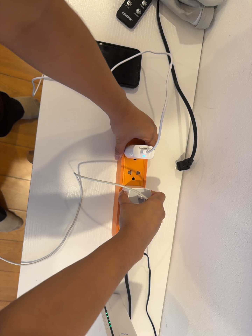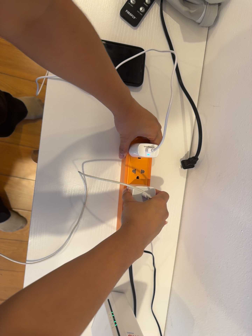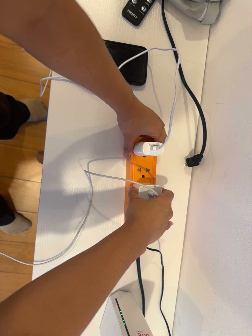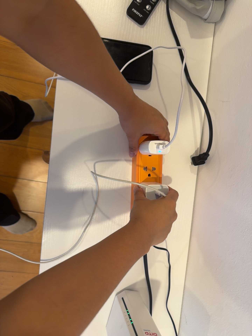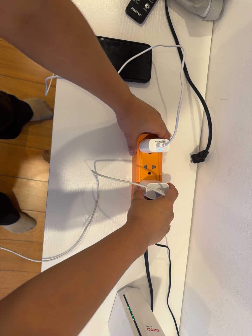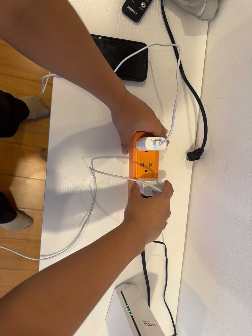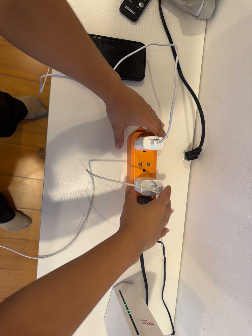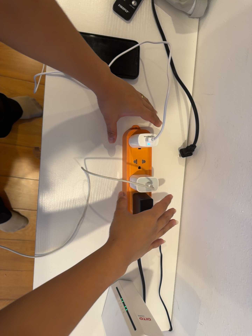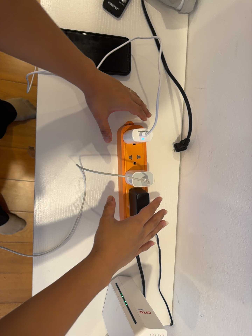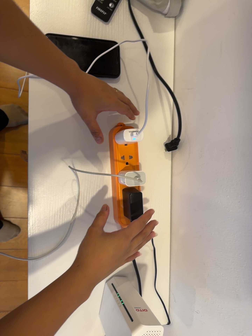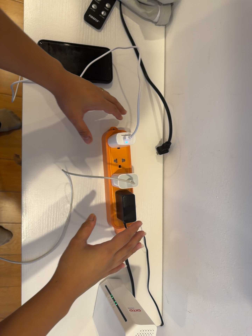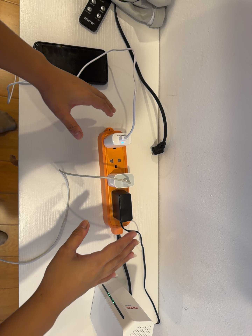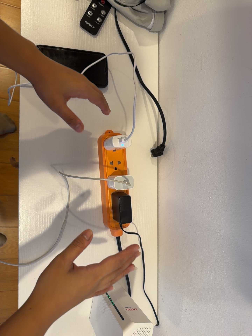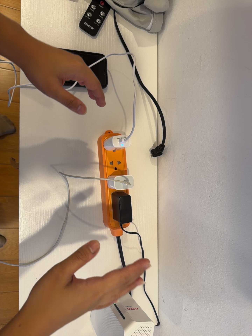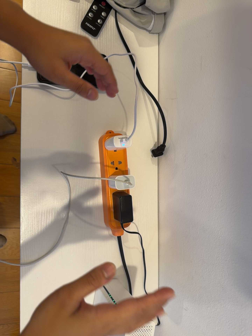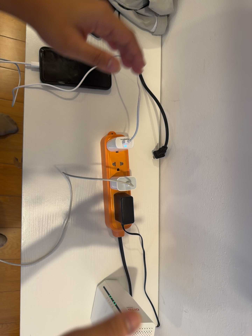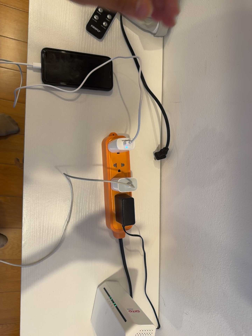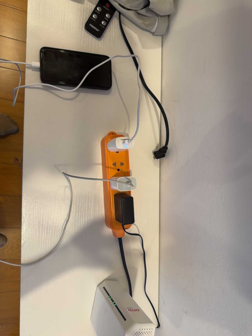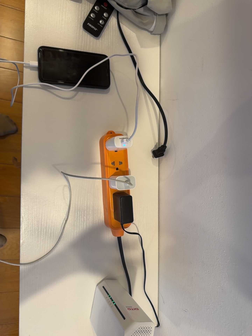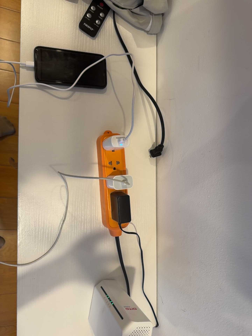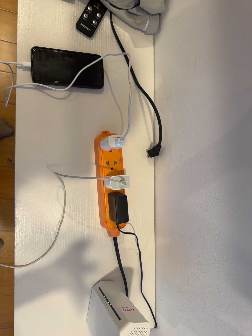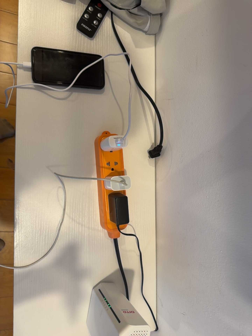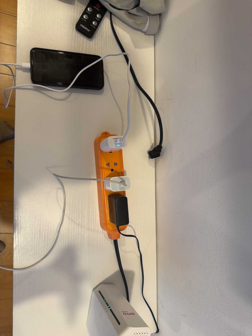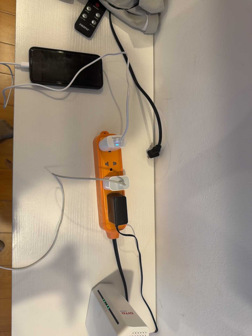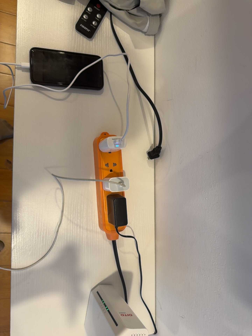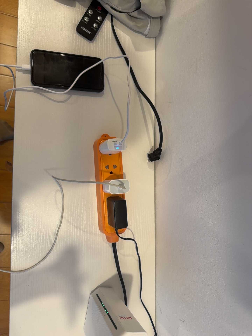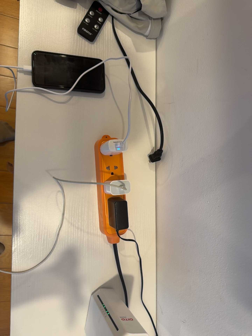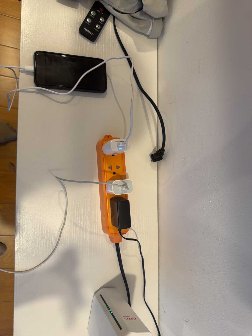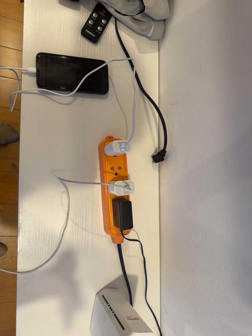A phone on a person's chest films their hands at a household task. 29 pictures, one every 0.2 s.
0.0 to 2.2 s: The camera rolls about its line of sight by about 10 degrees, and the scene rotates counterclockwise.
2.2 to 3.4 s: The camera keeps its place and its aim.
3.4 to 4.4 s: The camera shifts only a little, or ends up much as it began.
4.4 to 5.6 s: The camera keeps its place and its aim.
The film runs backward here.
